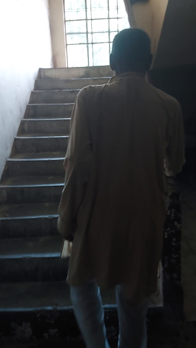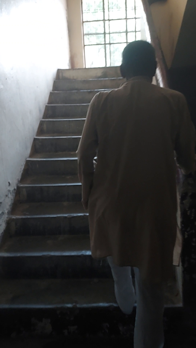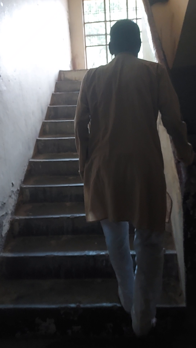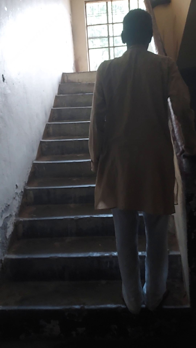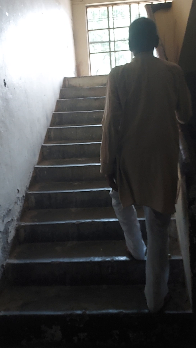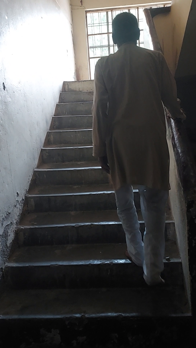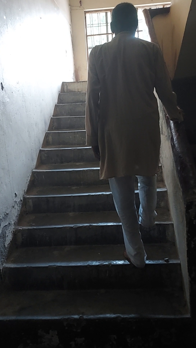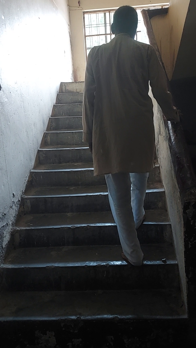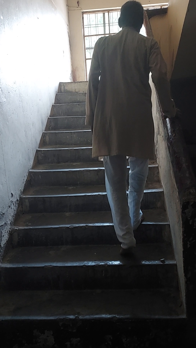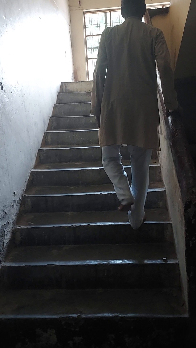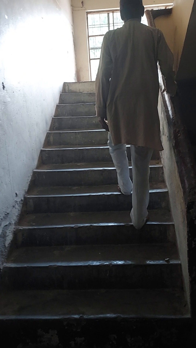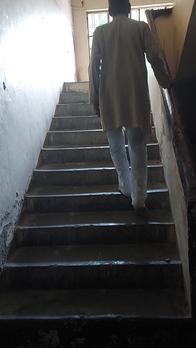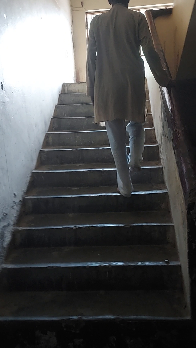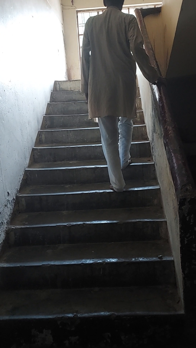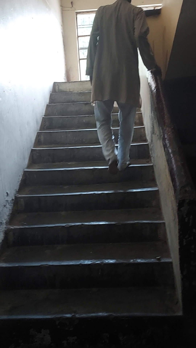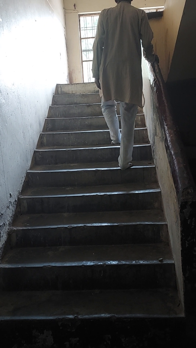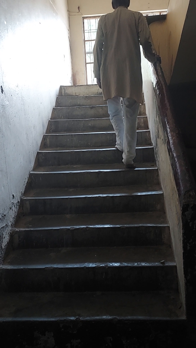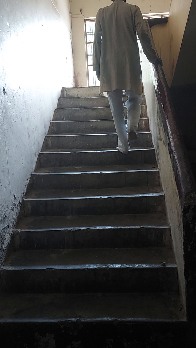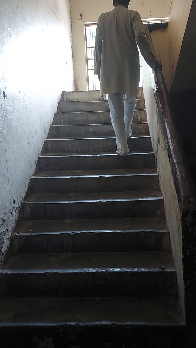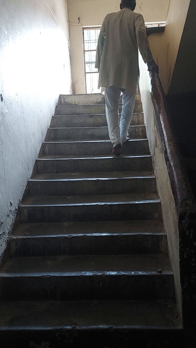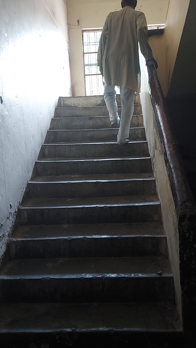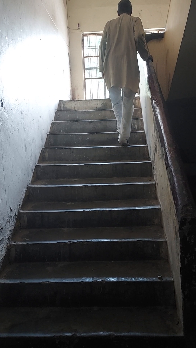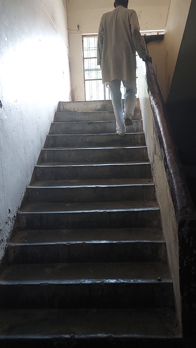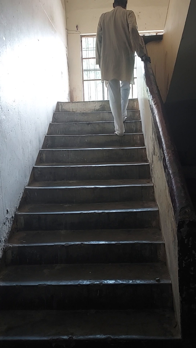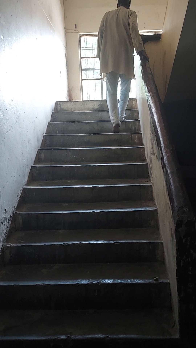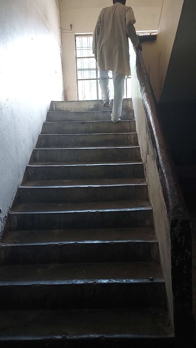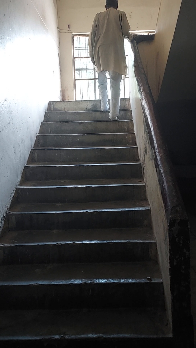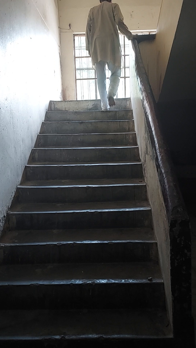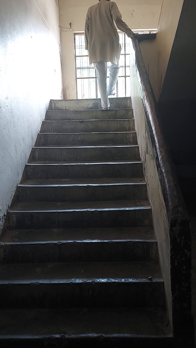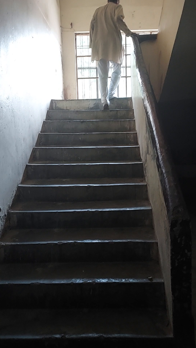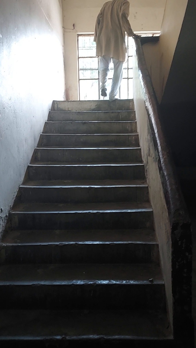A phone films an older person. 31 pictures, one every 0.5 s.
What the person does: Climbing stairs.
